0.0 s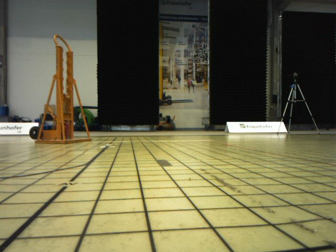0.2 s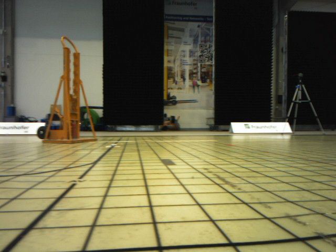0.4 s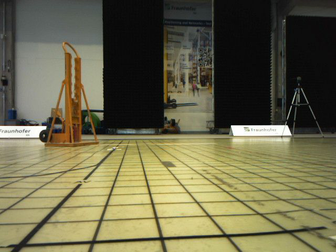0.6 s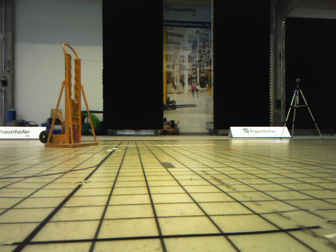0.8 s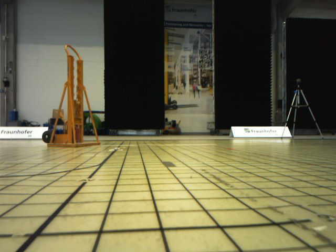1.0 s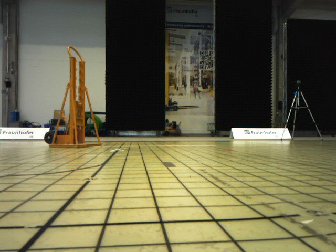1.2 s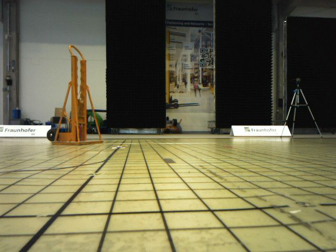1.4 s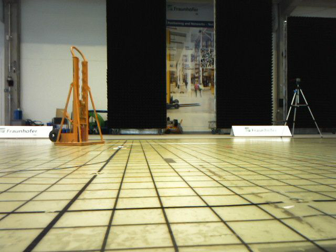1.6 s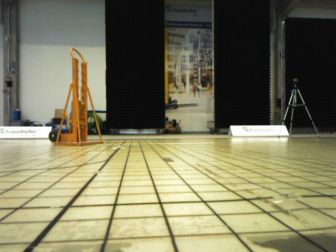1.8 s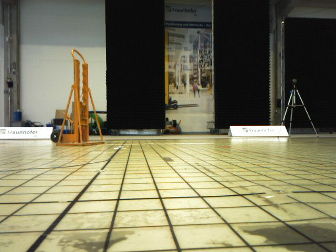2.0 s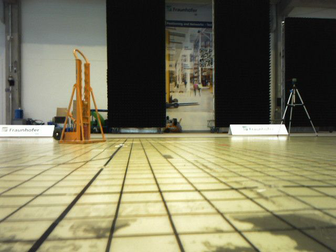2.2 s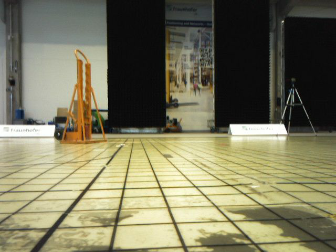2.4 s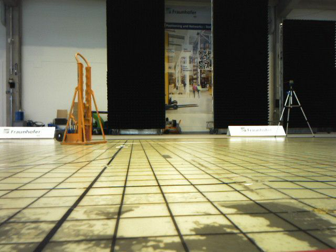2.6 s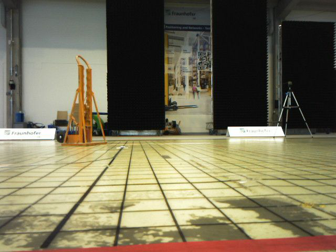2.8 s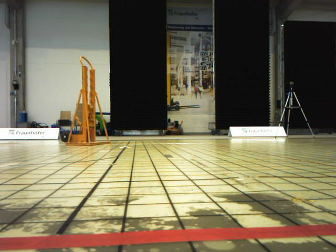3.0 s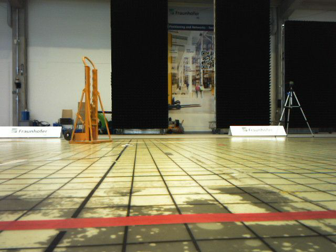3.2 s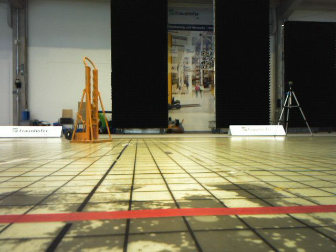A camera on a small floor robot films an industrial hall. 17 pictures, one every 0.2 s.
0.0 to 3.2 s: The camera travels backward, about 0.7 m, so what stands in front gets smaller.
The film runs backward here.
